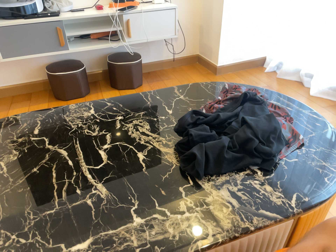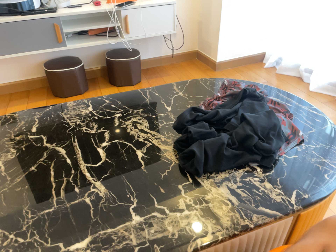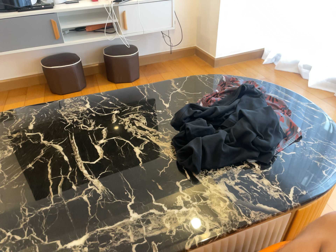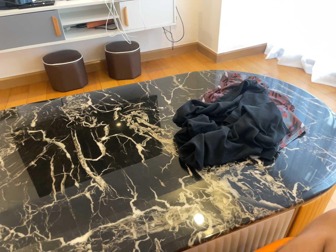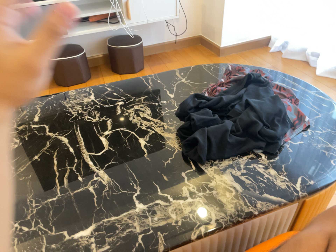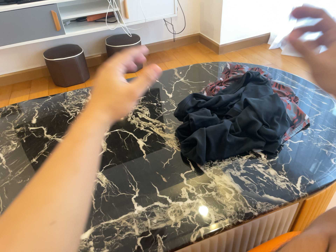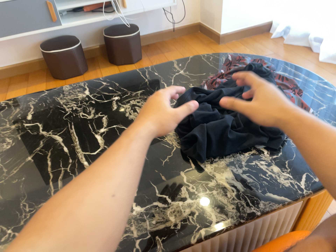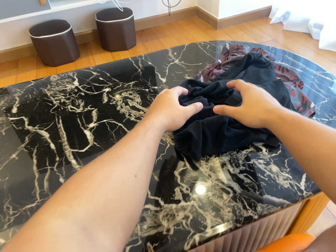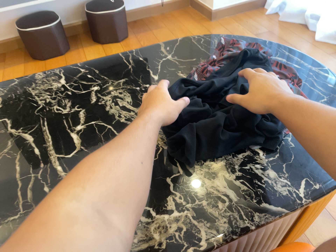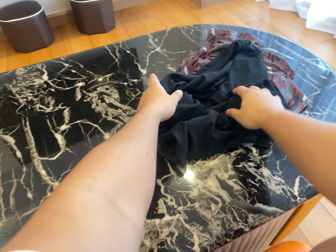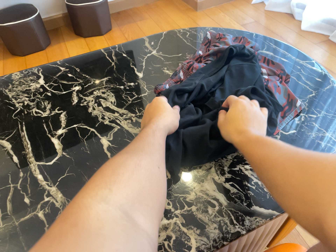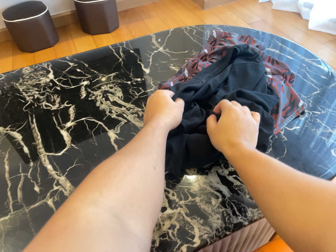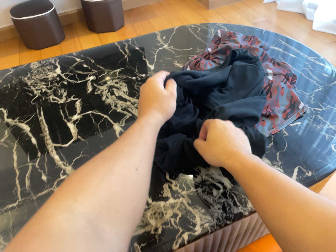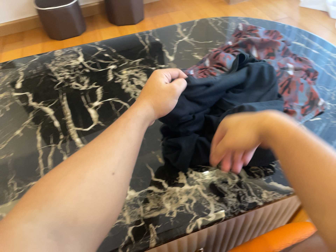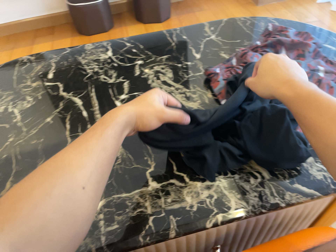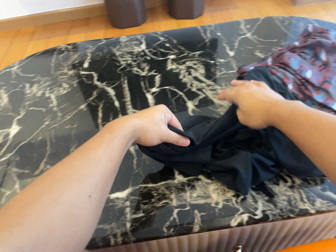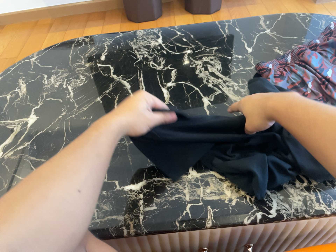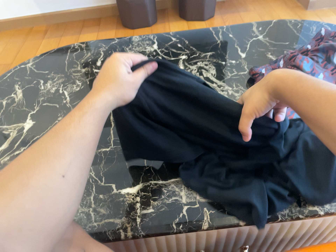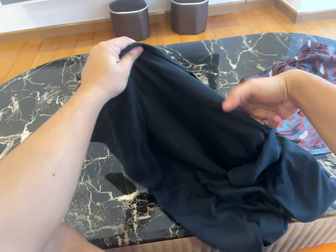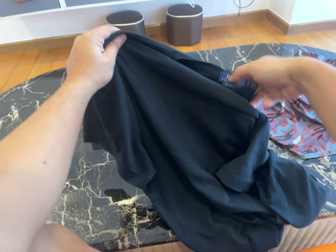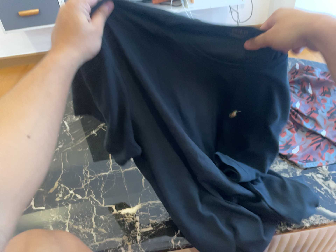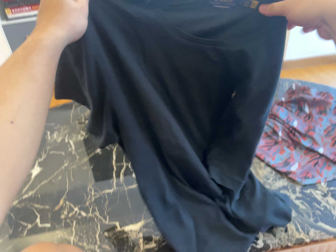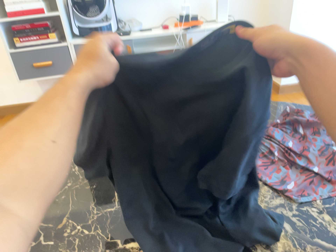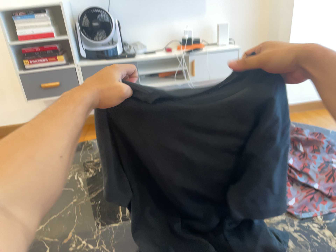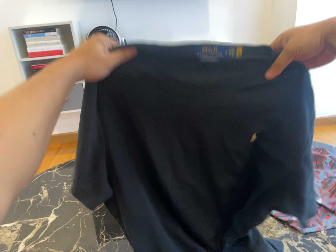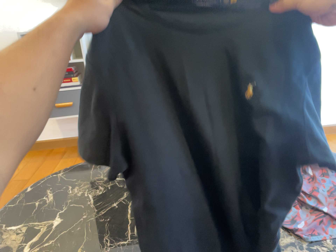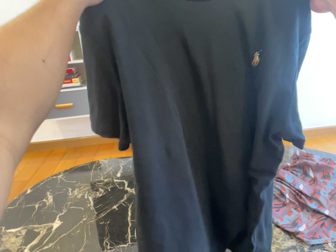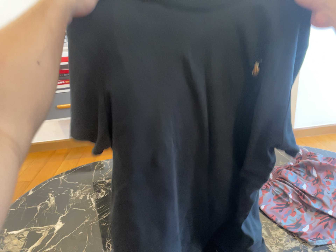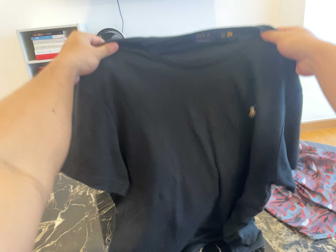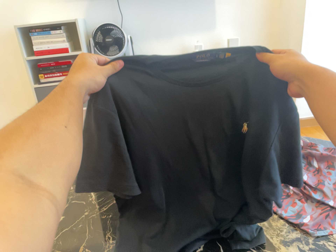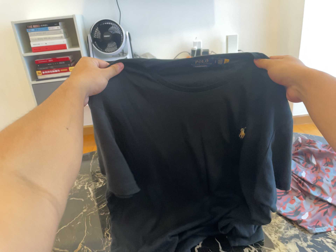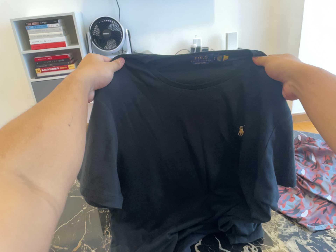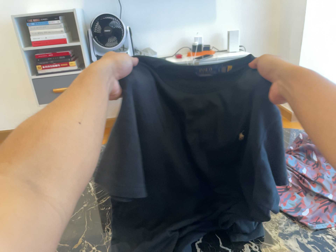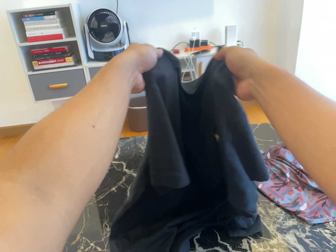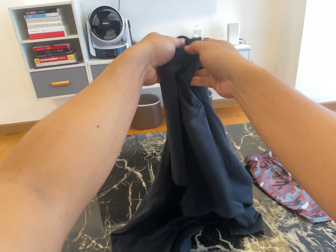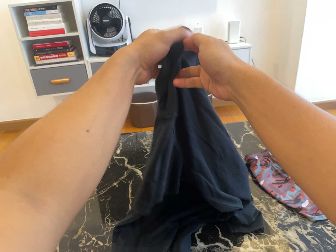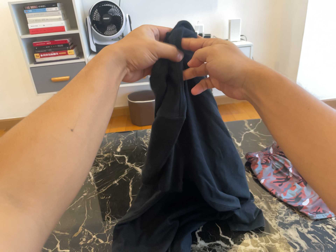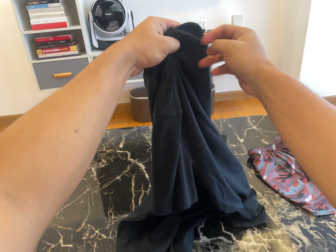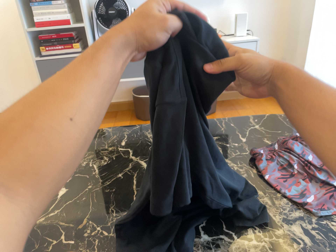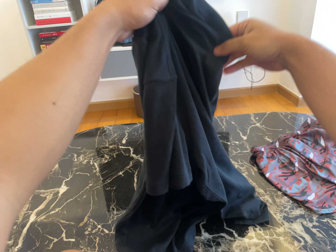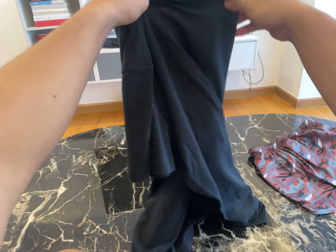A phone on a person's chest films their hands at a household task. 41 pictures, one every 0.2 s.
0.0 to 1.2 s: The camera travels forward, about 6 cm, so what stands in front looms larger.
1.2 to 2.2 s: The camera travels forward and toward the top of its view, about 10 cm, so what stands in front looms larger.
2.2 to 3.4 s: The scene slides to the right, as the camera pans about 15 degrees to its left. It travels toward the bottom of its view and to its left, about 9 cm, so close, fixed things drift upward. It rolls about its line of sight by about 15 degrees, and the scene rotates clockwise.
3.4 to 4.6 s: The camera travels backward, about 16 cm, so what stands in front gets smaller. Its aim tips toward the top of its view by about 20 degrees, and the scene shifts downward.
4.6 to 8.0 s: The camera shifts only a little, or ends up much as it began.
The film runs forward here.
